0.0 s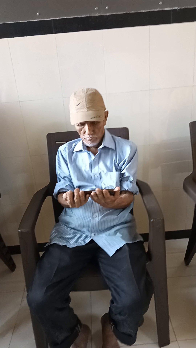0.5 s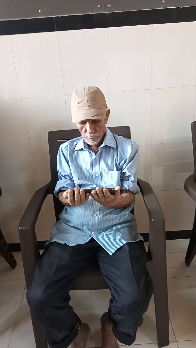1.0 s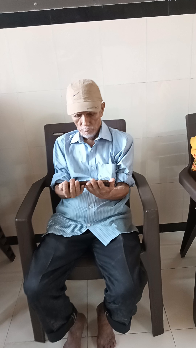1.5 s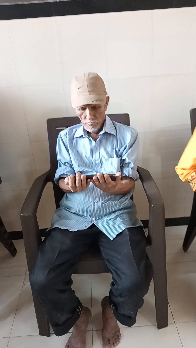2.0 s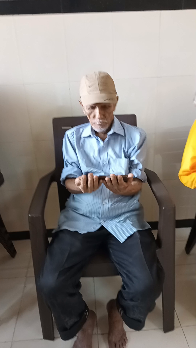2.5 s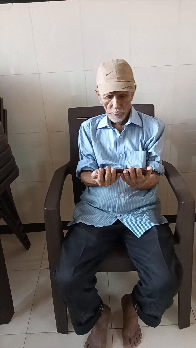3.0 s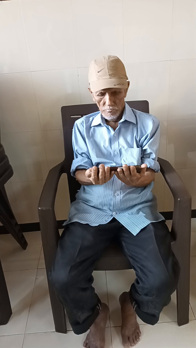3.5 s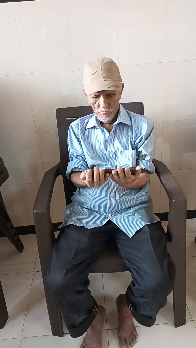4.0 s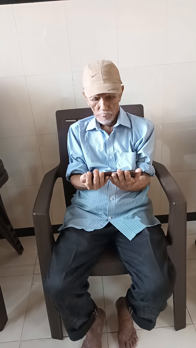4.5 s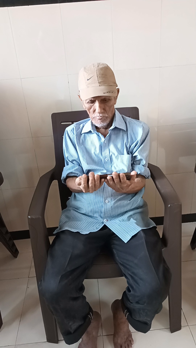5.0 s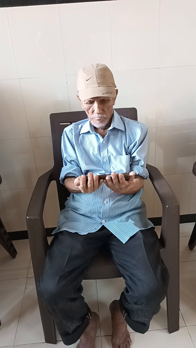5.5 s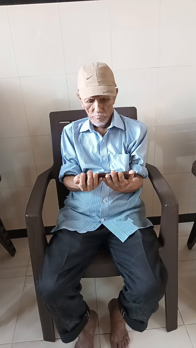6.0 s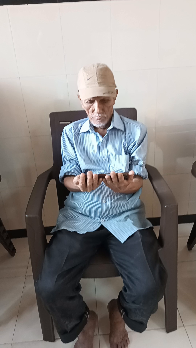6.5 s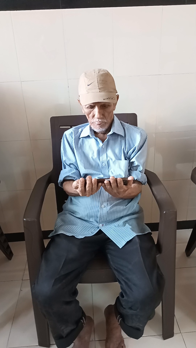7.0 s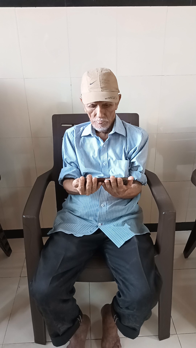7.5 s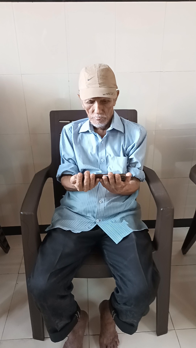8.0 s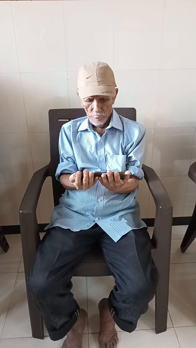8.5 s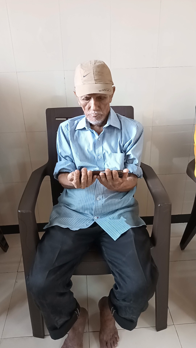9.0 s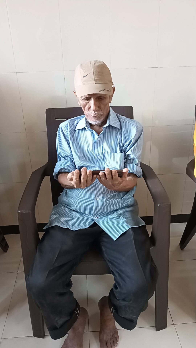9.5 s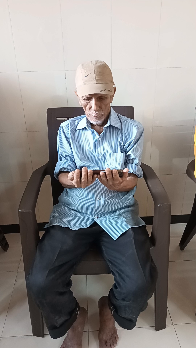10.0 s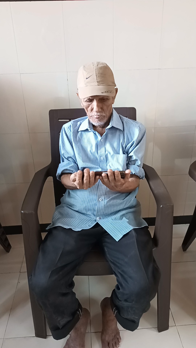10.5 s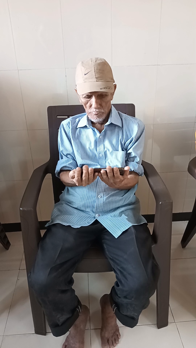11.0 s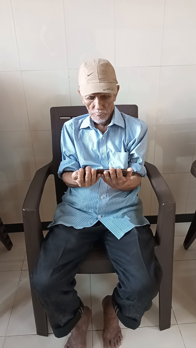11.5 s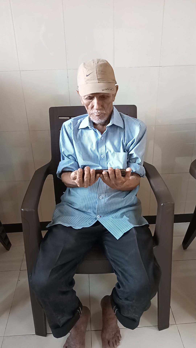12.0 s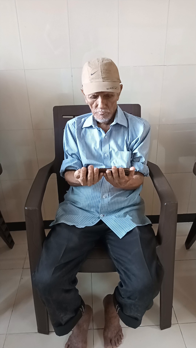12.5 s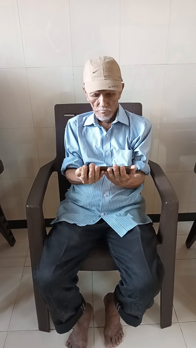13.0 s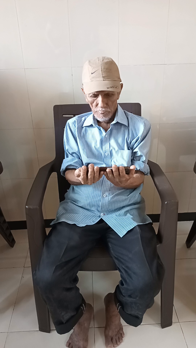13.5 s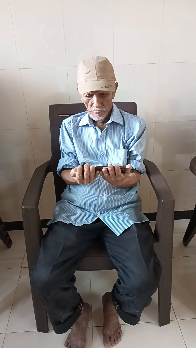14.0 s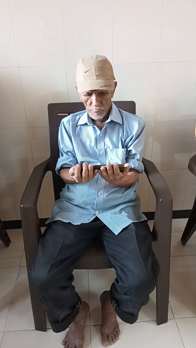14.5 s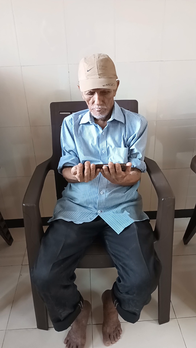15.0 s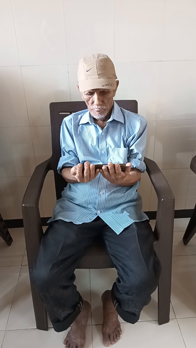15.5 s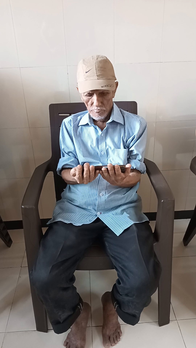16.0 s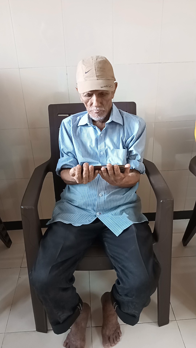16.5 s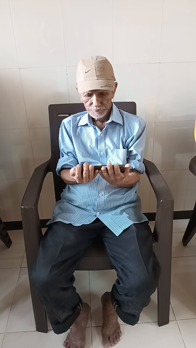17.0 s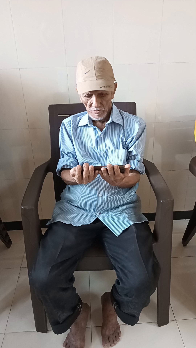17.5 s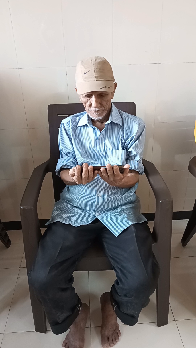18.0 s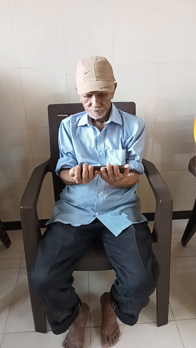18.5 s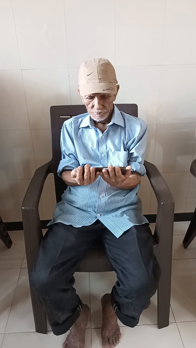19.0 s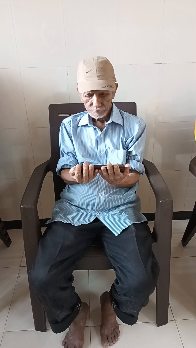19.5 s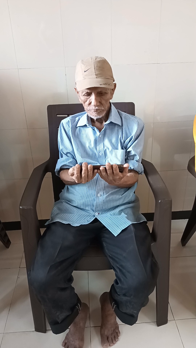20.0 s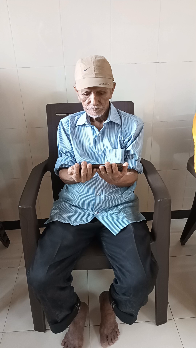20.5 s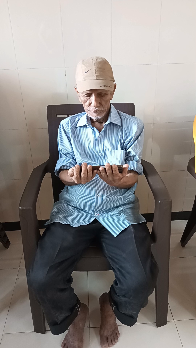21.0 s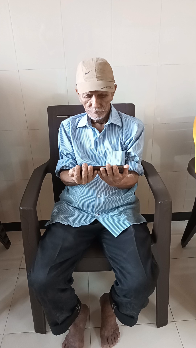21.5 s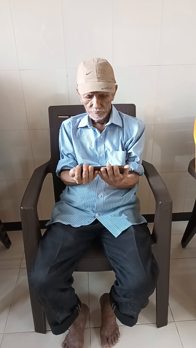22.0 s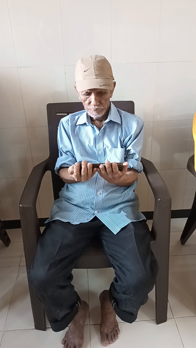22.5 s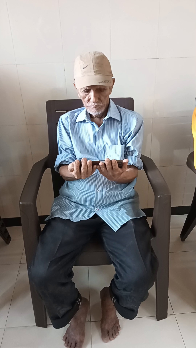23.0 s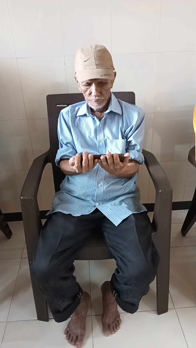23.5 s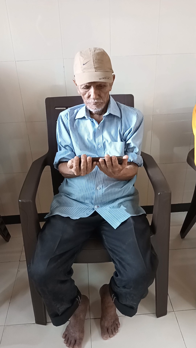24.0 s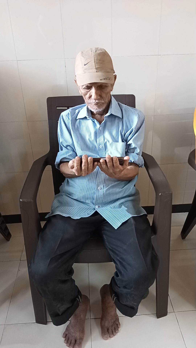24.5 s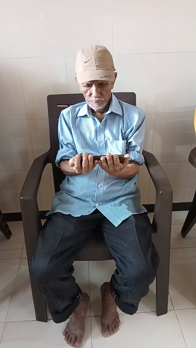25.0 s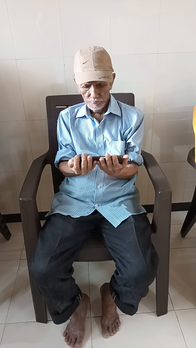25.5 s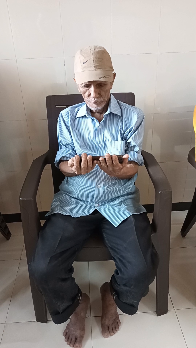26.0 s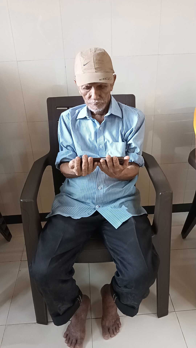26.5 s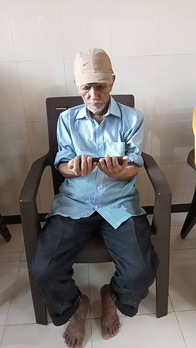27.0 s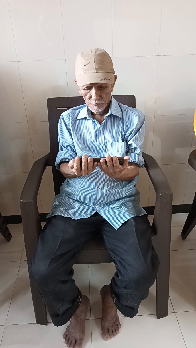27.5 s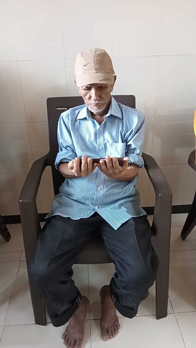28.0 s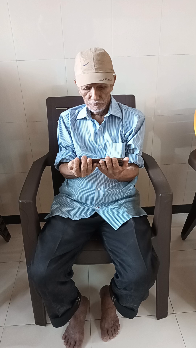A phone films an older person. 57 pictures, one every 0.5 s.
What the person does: Sitting.
